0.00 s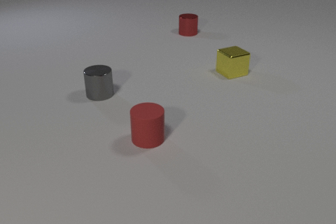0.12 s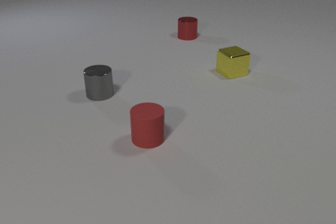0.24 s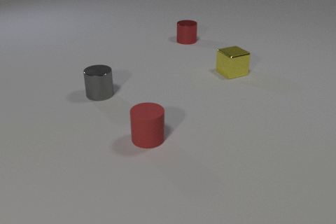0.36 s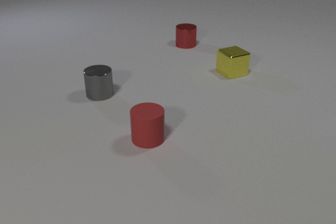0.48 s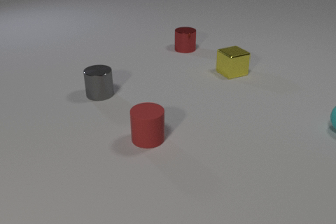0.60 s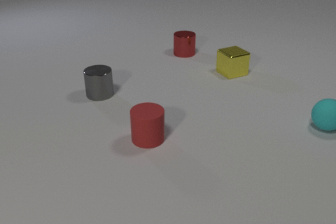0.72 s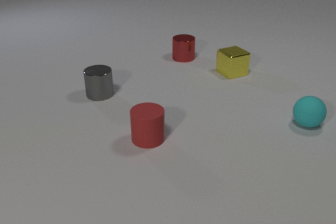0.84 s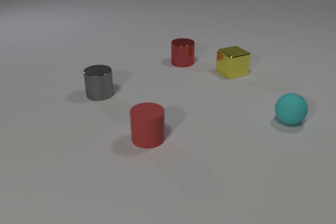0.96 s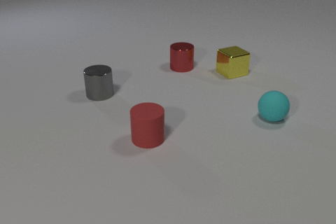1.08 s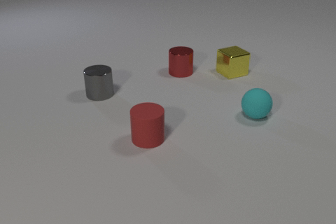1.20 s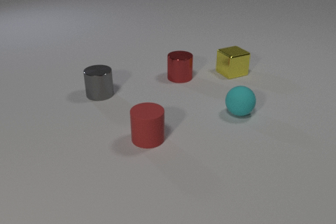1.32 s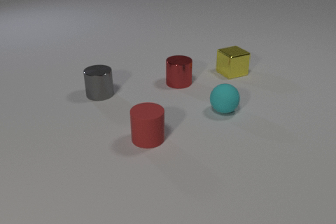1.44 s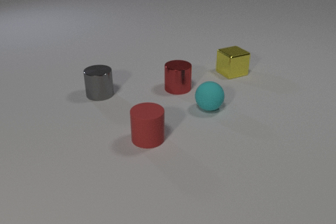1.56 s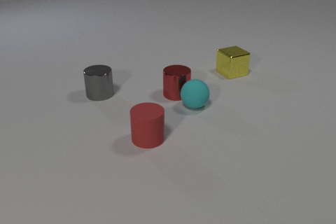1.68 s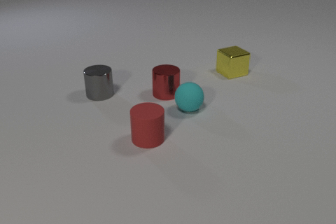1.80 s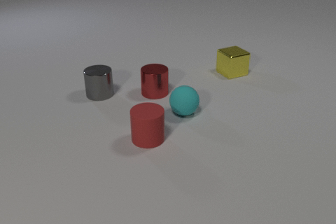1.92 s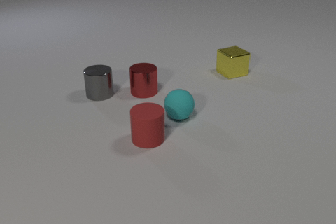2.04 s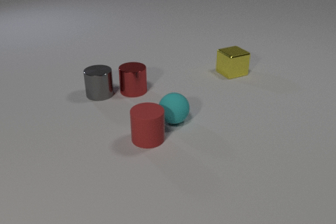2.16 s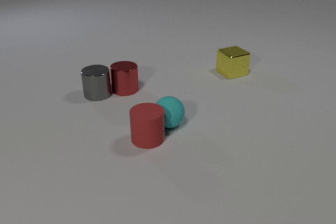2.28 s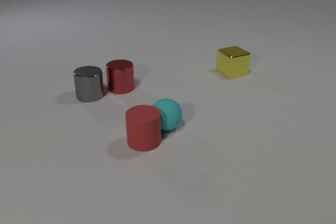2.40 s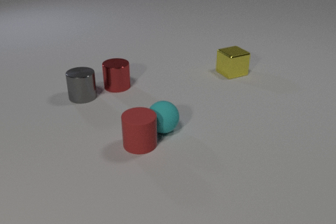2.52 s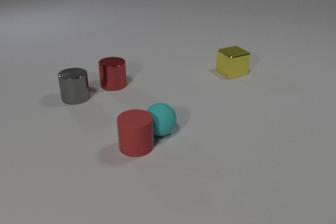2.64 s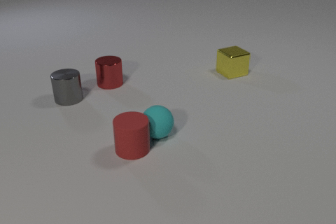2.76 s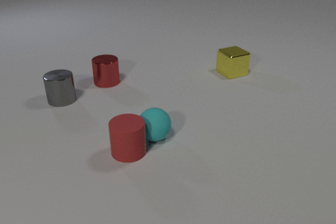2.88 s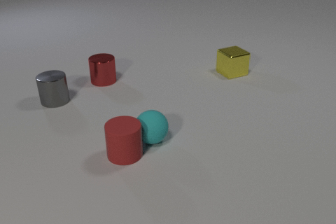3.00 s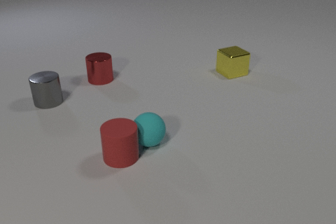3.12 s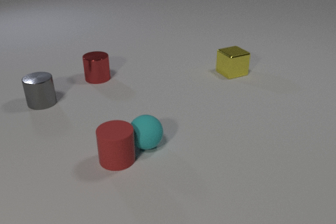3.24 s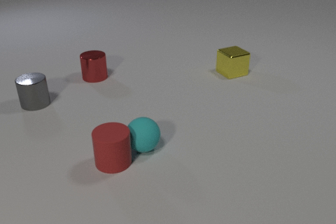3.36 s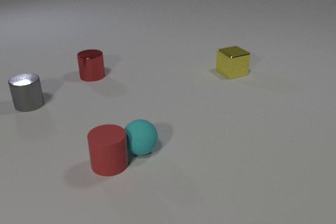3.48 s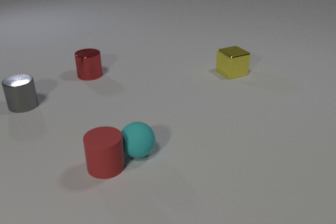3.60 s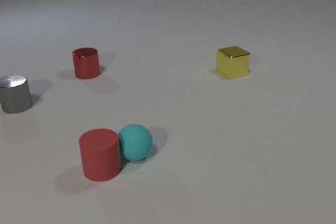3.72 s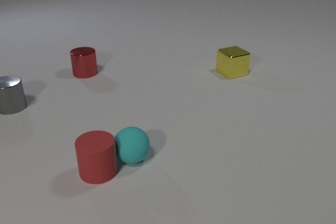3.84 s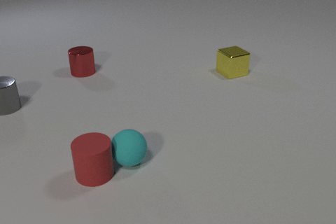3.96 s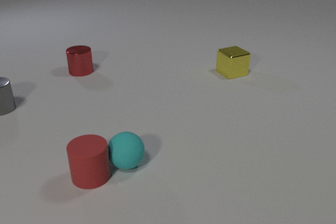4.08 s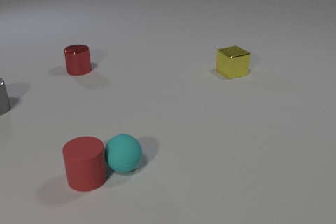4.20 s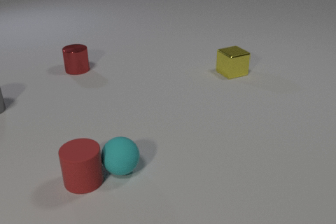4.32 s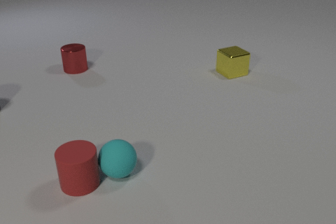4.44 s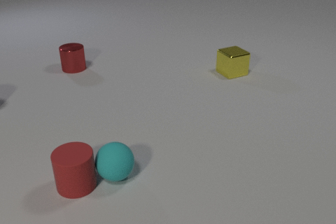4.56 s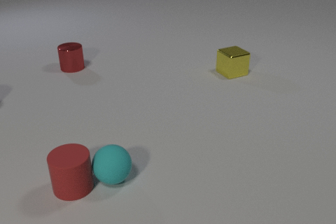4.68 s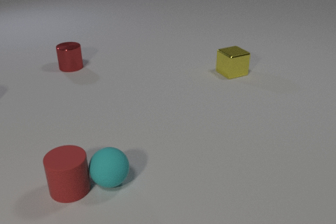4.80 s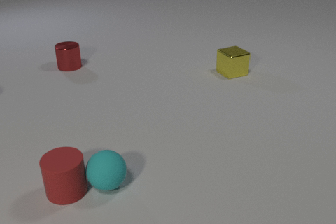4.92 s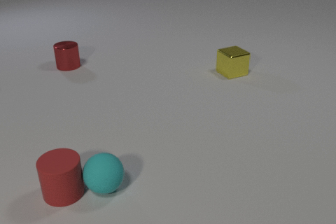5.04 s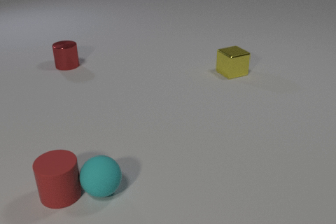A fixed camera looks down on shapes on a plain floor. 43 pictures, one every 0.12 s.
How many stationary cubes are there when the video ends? 1.
What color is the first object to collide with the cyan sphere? red.
Are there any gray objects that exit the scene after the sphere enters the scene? yes.
0.00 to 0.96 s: The cyan rubber sphere comes in at the right edge, rolls to the left. The red metal cylinder slides toward the camera.
0.96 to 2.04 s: The cyan rubber sphere rolls to the left. The red metal cylinder slides toward the camera and to the left. The cyan rubber sphere and the red metal cylinder collide.
2.04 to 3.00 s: The cyan rubber sphere rolls toward the camera and to the left. The red metal cylinder slides to the left and away from the camera. The red rubber cylinder slides toward the camera and to the left. The gray metal cylinder slides to the left. The red metal cylinder and the gray metal cylinder collide. The cyan rubber sphere and the red rubber cylinder collide.
3.00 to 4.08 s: The cyan rubber sphere rolls toward the camera and to the left. The red metal cylinder slides away from the camera and to the left. The red rubber cylinder slides to the left and toward the camera. The gray metal cylinder slides to the left.
4.08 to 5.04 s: The cyan rubber sphere rolls toward the camera and to the left. The red metal cylinder slides away from the camera and to the left. The red rubber cylinder slides to the left and toward the camera. The gray metal cylinder slides to the left, leaves at the left edge.
